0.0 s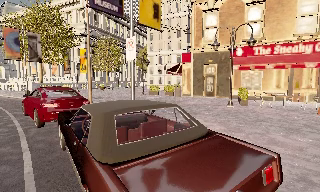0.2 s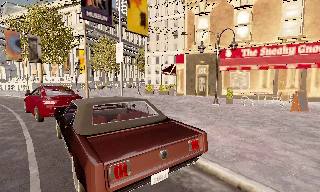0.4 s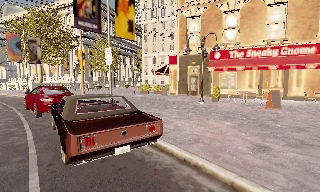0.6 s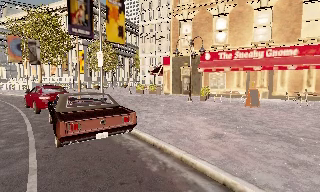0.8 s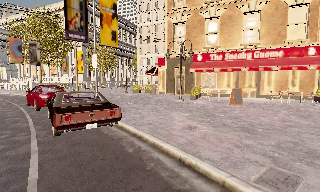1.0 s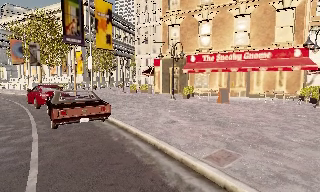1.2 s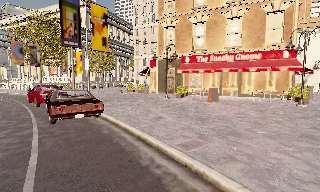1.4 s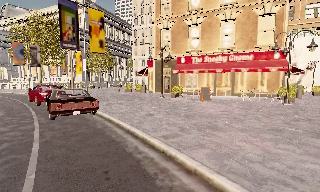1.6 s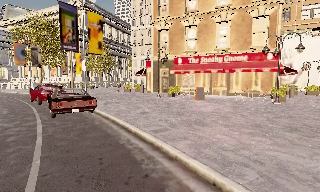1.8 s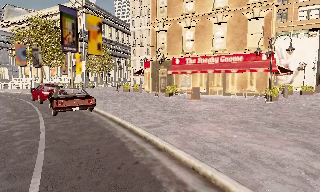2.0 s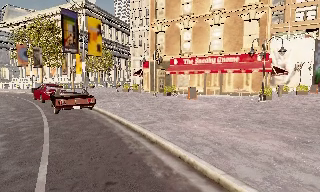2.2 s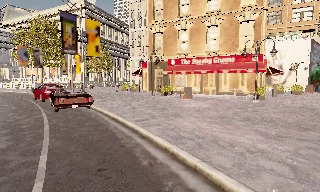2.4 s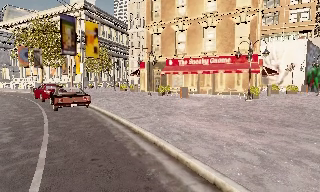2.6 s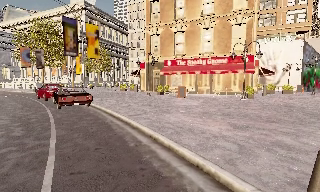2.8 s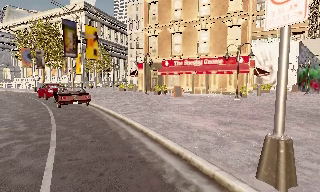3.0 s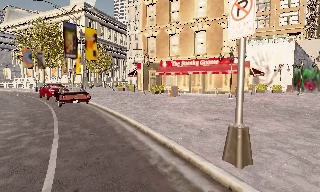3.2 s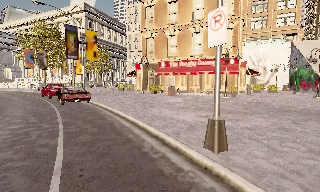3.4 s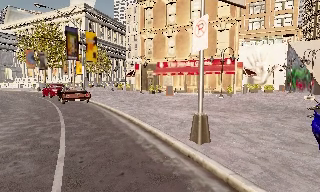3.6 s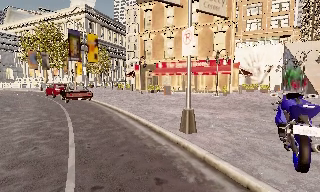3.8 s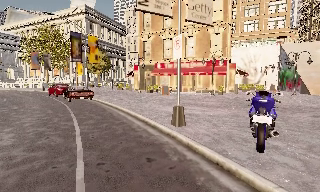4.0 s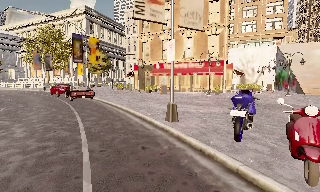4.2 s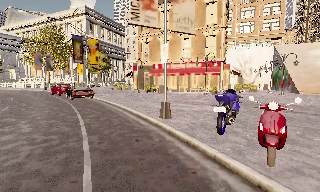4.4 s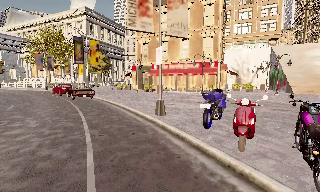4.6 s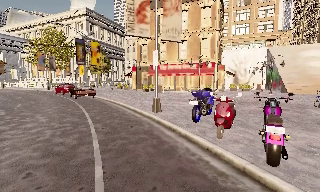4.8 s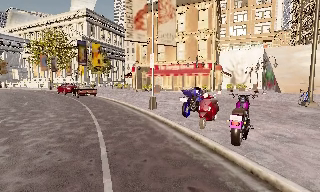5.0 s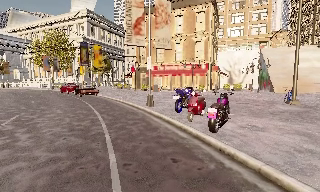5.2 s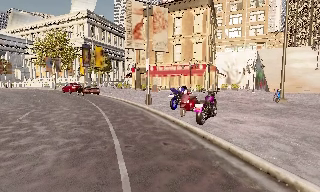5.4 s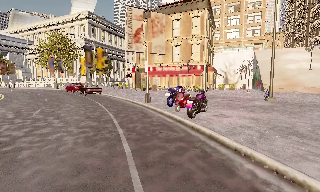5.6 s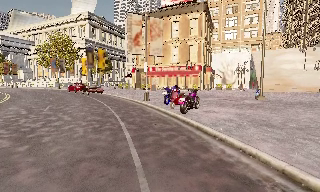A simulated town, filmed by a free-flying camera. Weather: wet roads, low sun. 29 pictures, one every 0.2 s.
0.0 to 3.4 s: The camera travels backward and to its right, about 12 m, so what stands in front gets smaller. It loses speed.
3.4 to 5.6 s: The camera travels backward, about 9 m, so what stands in front gets smaller.
The film runs backward here.
